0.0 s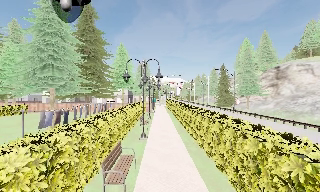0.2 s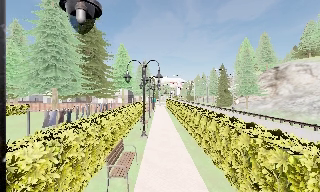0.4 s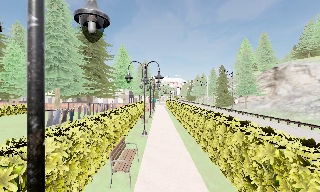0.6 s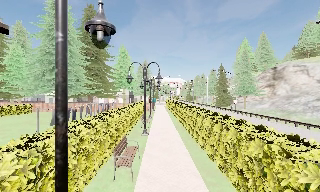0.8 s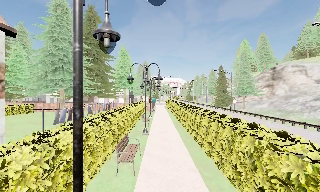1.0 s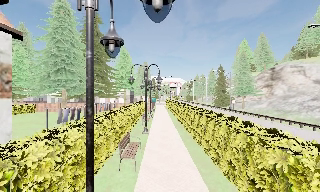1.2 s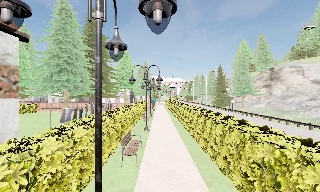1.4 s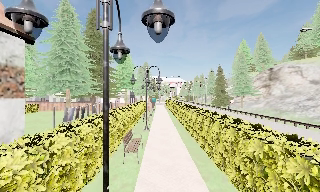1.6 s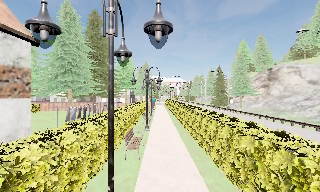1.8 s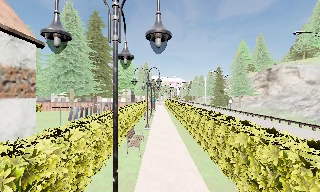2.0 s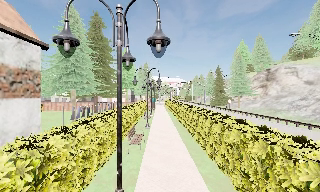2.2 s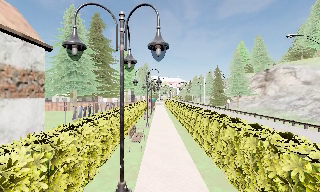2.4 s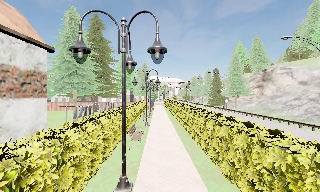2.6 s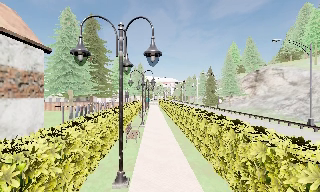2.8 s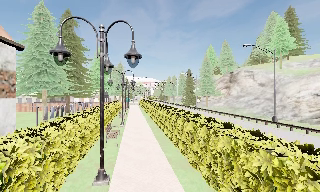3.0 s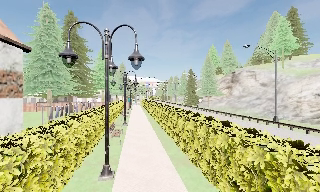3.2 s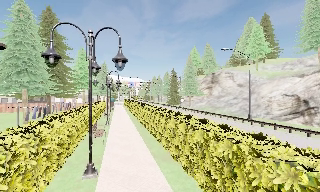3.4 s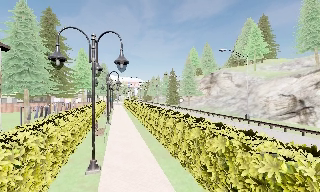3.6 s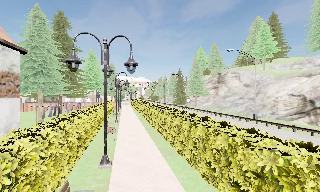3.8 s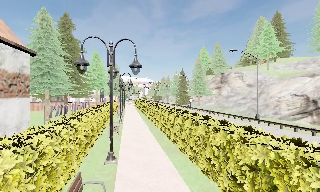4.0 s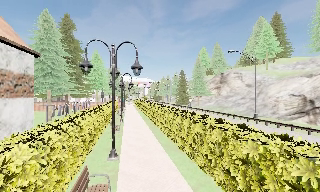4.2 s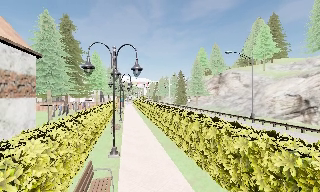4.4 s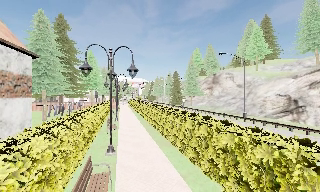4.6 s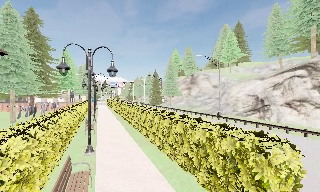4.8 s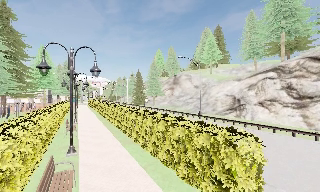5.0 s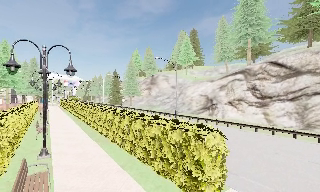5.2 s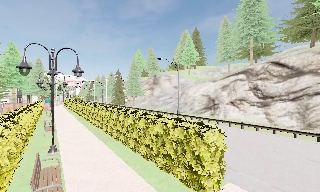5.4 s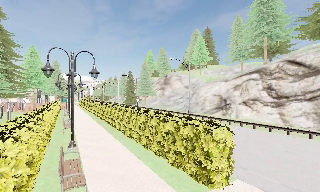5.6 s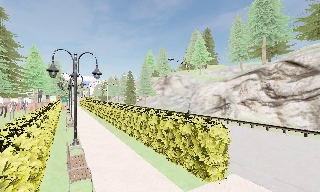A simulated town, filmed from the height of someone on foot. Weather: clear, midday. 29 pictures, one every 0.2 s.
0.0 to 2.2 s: The camera travels backward, about 3.5 m, so what stands in front gets smaller.
2.2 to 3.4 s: The camera swings to its right by about 15 degrees, and the scene slides to the left. It travels backward, about 2 m, so what stands in front gets smaller.
3.4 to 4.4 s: The camera travels backward, about 1.5 m, so what stands in front gets smaller.
4.4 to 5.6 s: The camera pans to its right, which is clockwise from overhead, by about 15 degrees. It travels backward, about 2 m, so what stands in front gets smaller.
The film runs backward here.
